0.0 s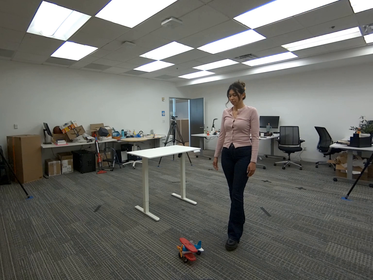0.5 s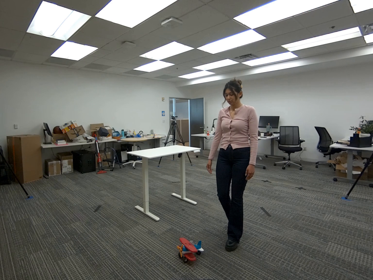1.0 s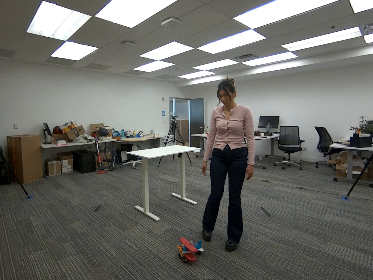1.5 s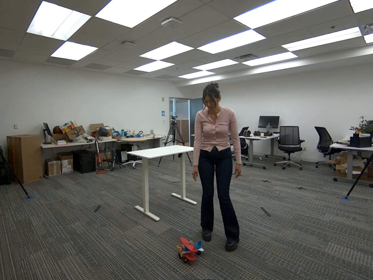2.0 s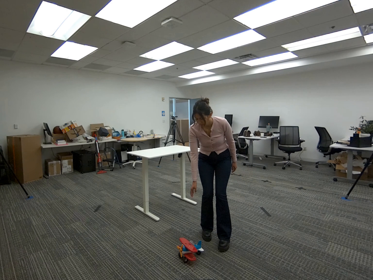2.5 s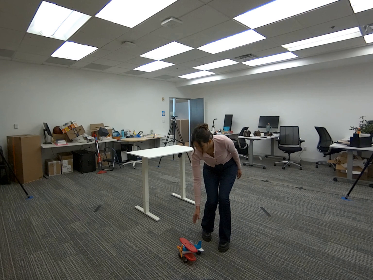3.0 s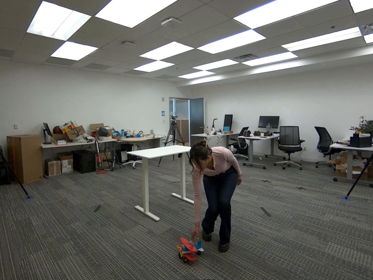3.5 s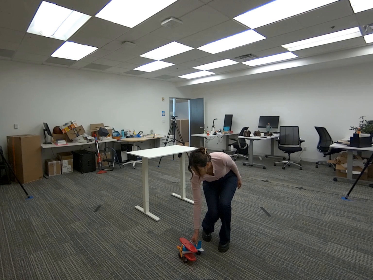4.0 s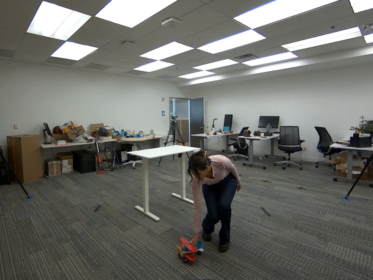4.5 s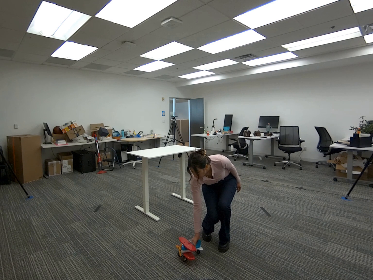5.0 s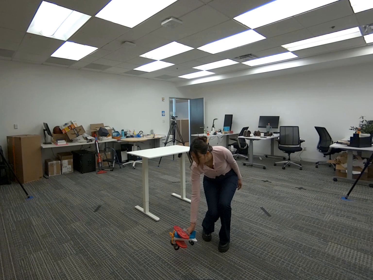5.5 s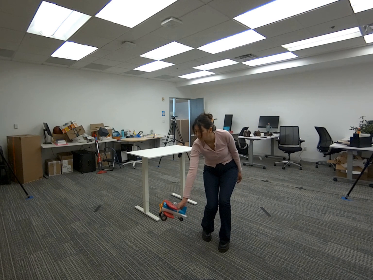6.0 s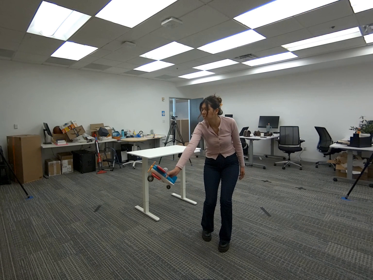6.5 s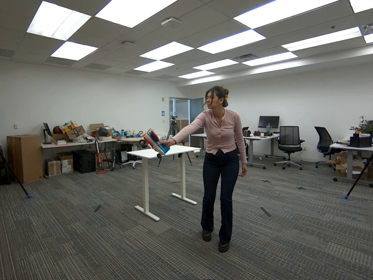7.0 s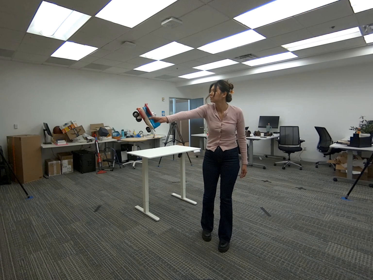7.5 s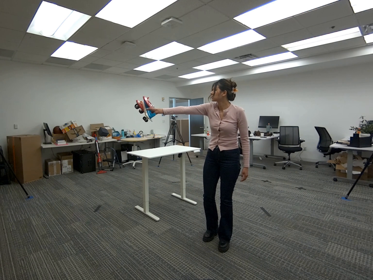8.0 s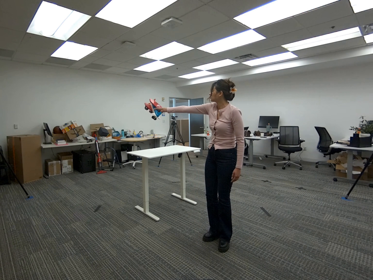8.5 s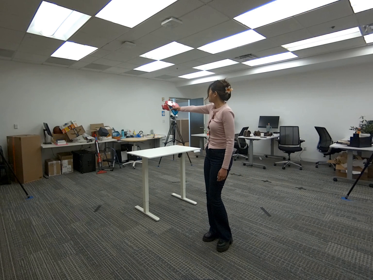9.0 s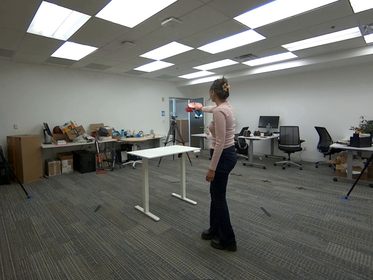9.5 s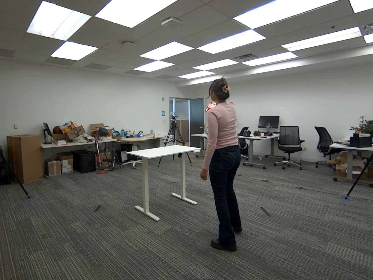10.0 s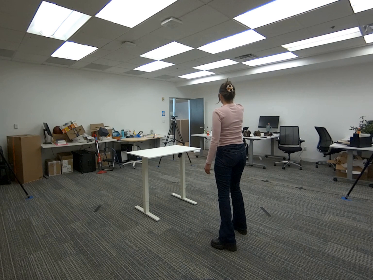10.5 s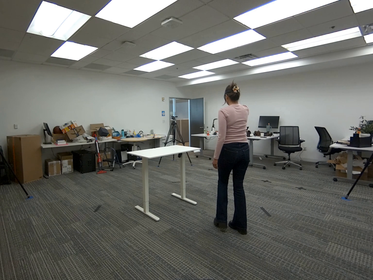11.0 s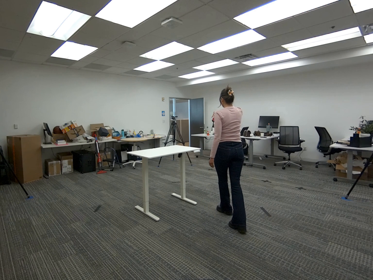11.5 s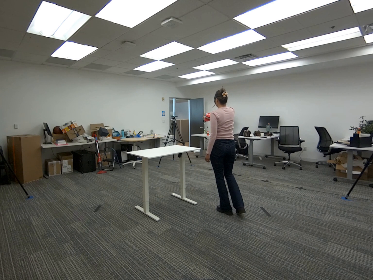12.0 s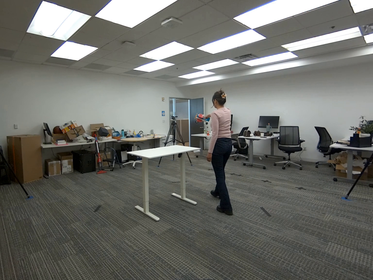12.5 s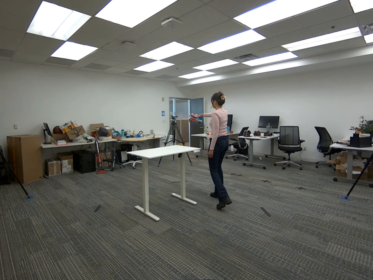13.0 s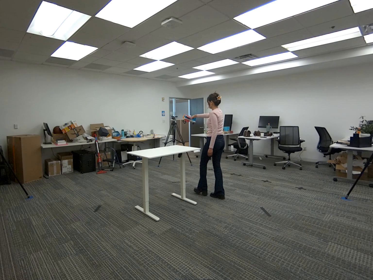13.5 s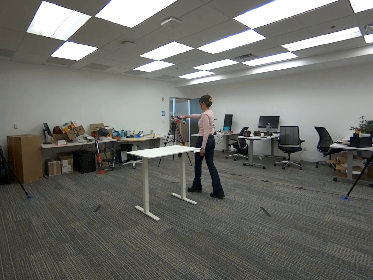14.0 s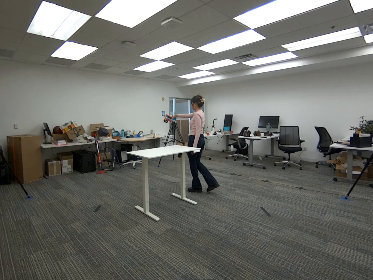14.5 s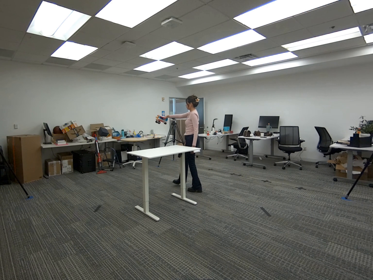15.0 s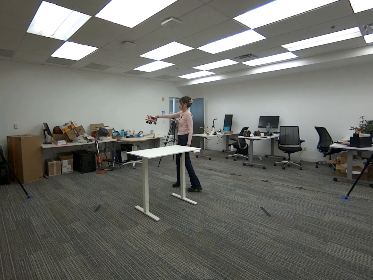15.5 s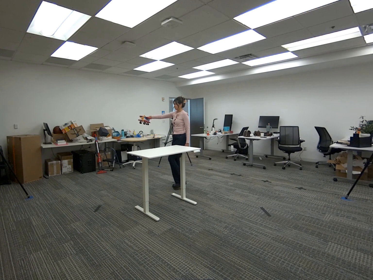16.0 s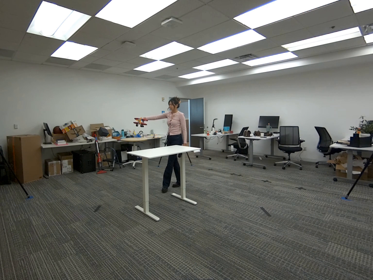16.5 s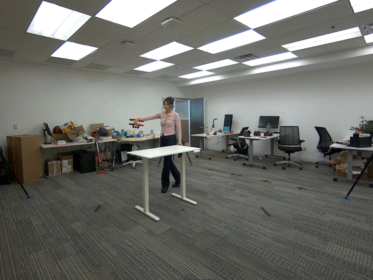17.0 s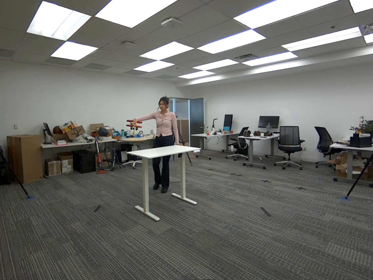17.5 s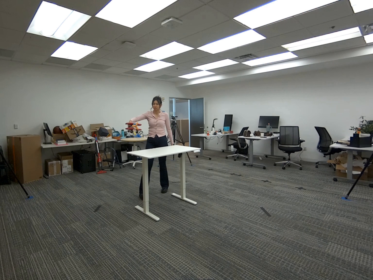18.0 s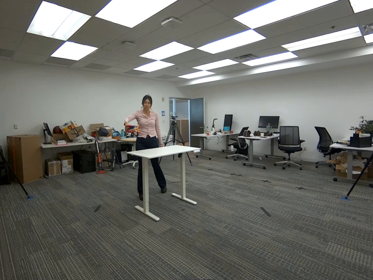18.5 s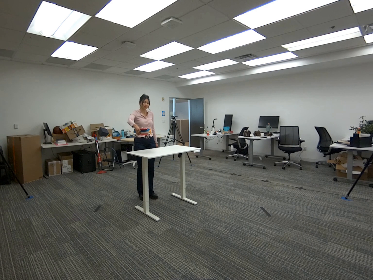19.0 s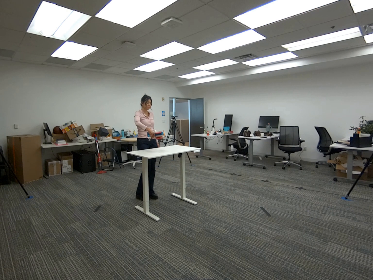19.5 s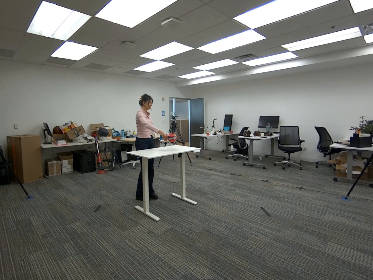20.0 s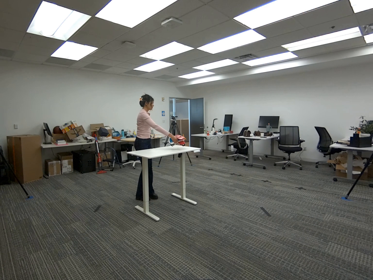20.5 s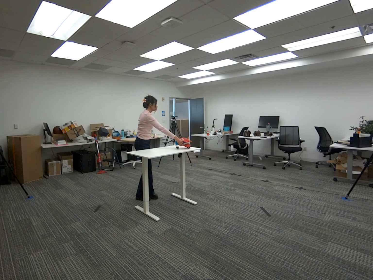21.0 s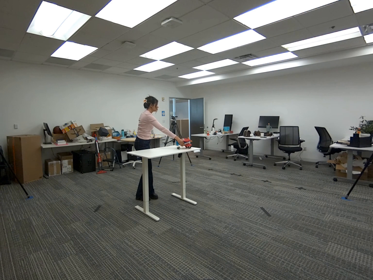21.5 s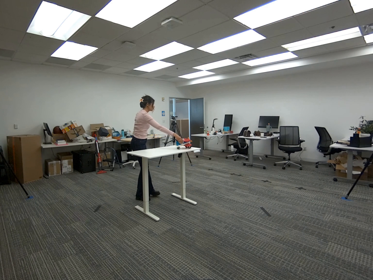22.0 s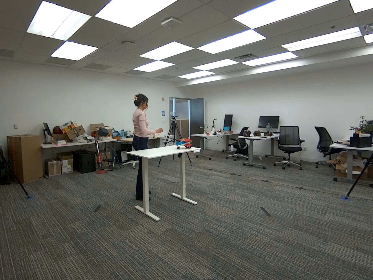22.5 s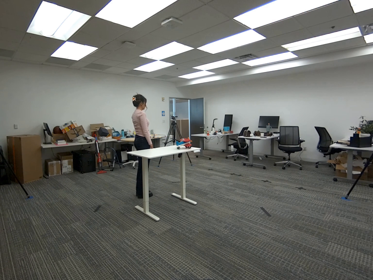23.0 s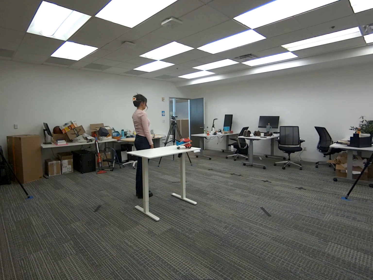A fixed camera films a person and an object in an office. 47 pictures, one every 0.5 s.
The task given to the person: Walk to the toy airplane on the ground, pick it up with your right hand, hold it in the air, walk to the white desk, and place the airplane on the desk.
